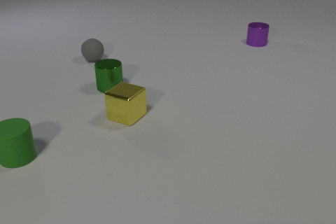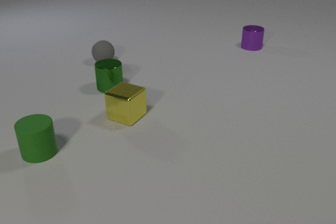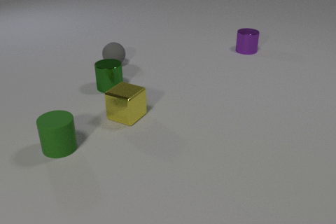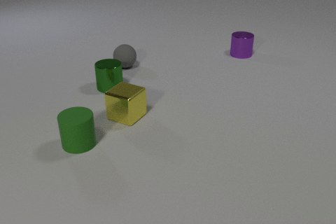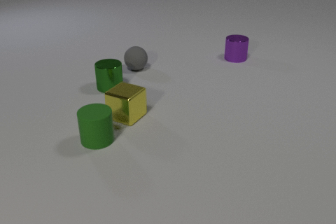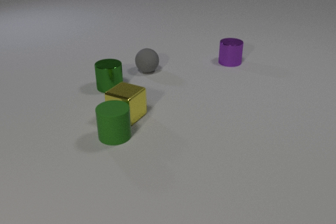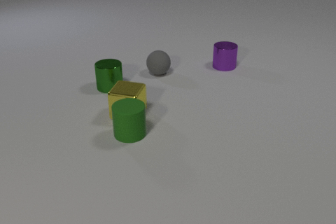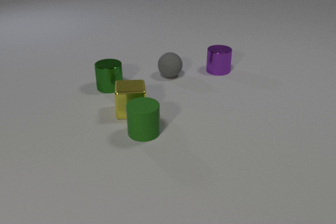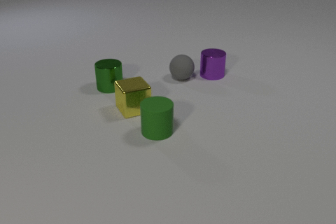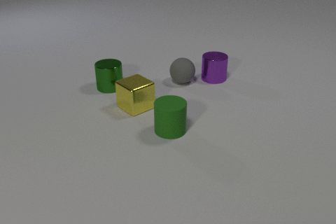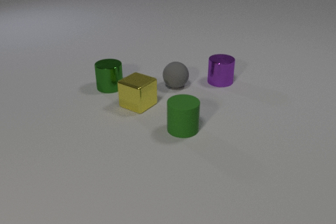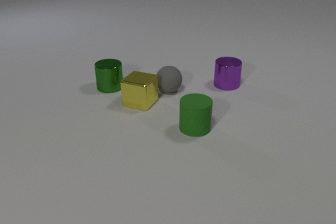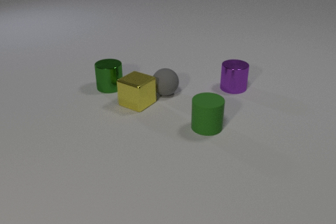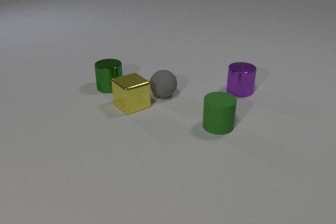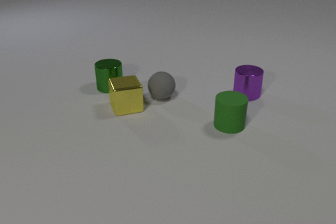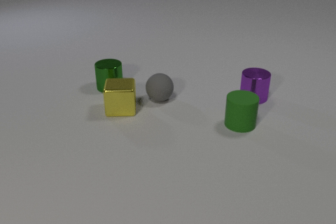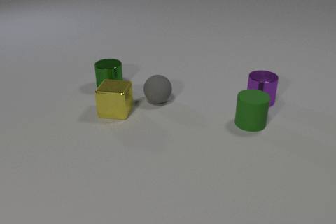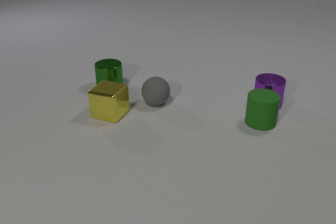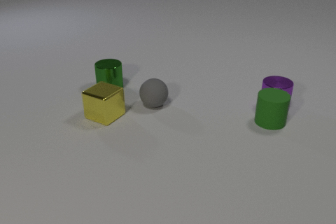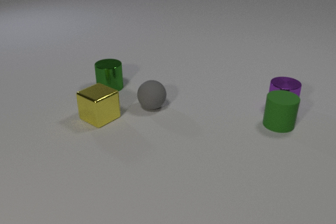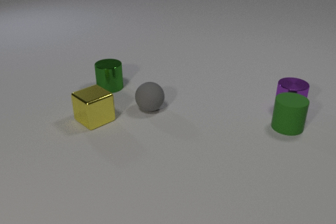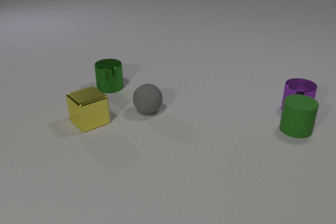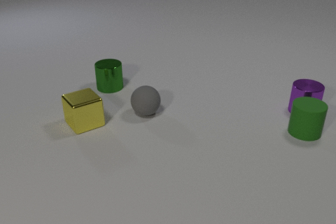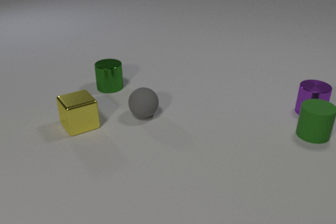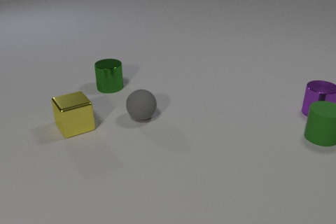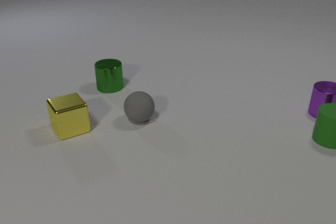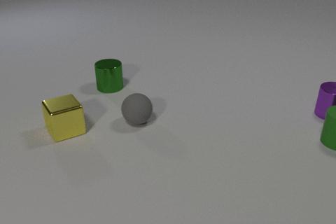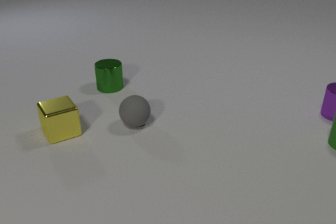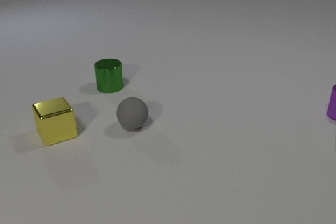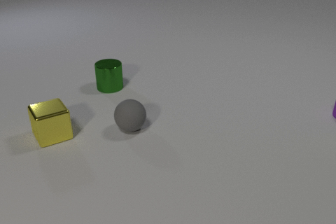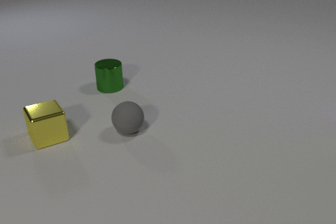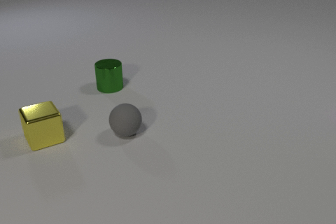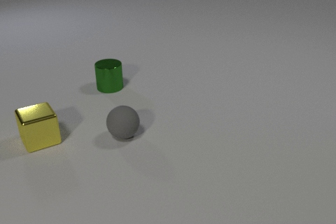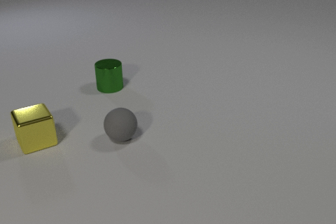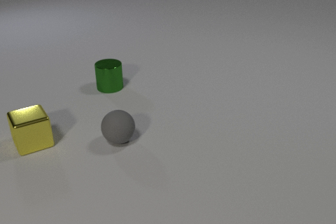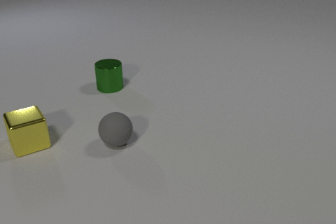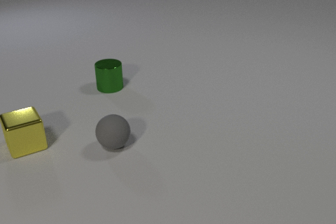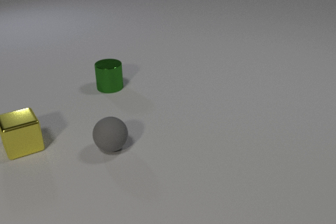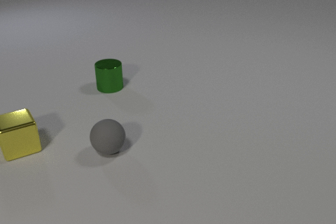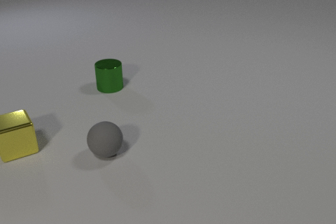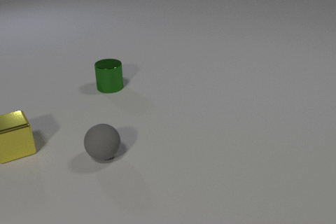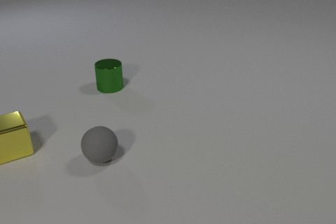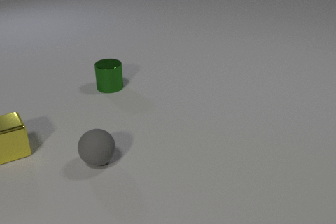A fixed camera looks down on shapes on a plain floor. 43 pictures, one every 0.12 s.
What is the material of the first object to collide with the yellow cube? rubber.
How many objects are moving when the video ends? 2.
Are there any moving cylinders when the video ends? no.
0.00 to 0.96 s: The purple metal cylinder slides toward the camera and to the left. The gray rubber sphere rolls to the right and toward the camera. The yellow metal cube slides away from the camera and to the right, spins counterclockwise seen from above by about 45 degrees, its near face sliding to the right. The green rubber cylinder slides to the right. The yellow metal cube and the green rubber cylinder collide.
0.96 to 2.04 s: The purple metal cylinder slides toward the camera and to the right. The gray rubber sphere rolls toward the camera and to the left. The yellow metal cube slides to the left, spins clockwise seen from above by about 45 degrees, its near face sliding to the left. The green rubber cylinder slides to the right. The purple metal cylinder and the gray rubber sphere collide. The gray rubber sphere and the yellow metal cube collide.
2.04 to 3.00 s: The purple metal cylinder slides to the right. The gray rubber sphere rolls toward the camera and to the left. The yellow metal cube slides to the left and toward the camera, spins clockwise seen from above by about 30 degrees, its near face sliding to the left. The green rubber cylinder slides to the right. The purple metal cylinder and the green rubber cylinder collide.
3.00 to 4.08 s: The purple metal cylinder slides to the right, leaves at the right edge. The gray rubber sphere rolls toward the camera and to the left. The yellow metal cube slides to the left and toward the camera. The green rubber cylinder slides to the right, leaves at the right edge.
4.08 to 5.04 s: The gray rubber sphere rolls toward the camera and to the left. The yellow metal cube slides to the left.
